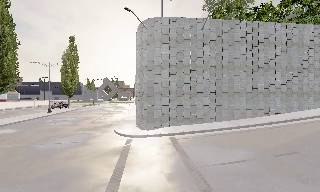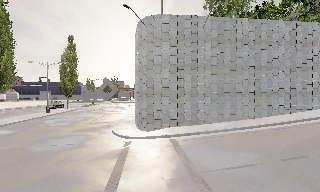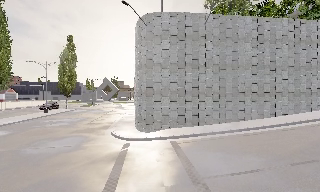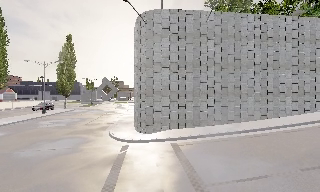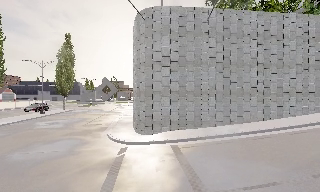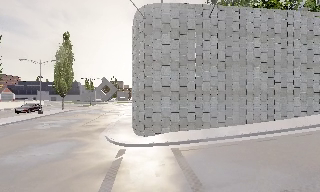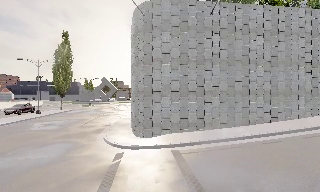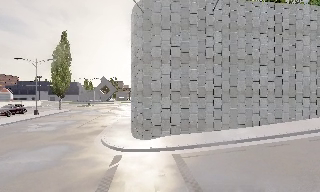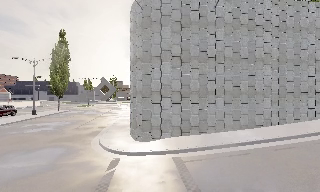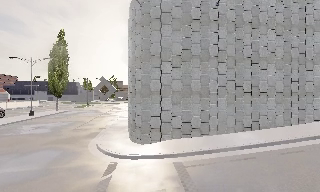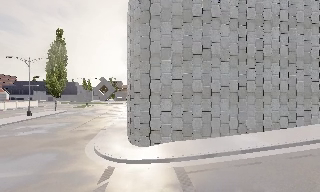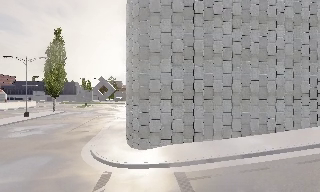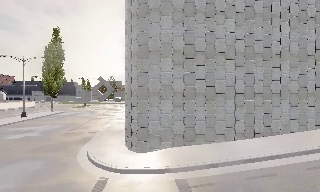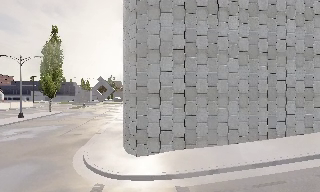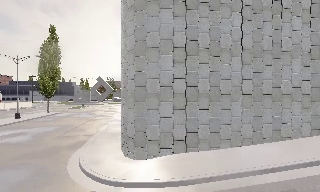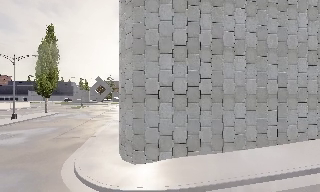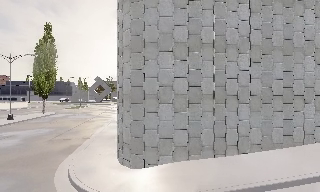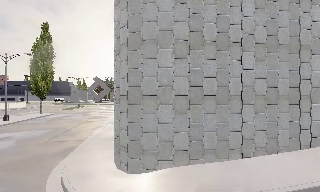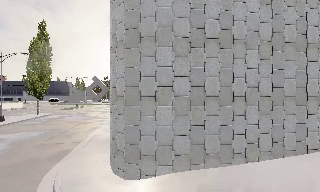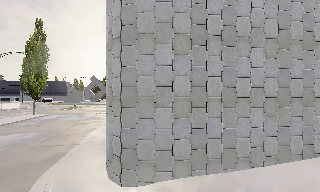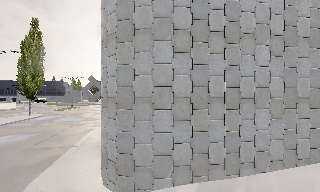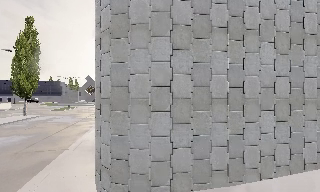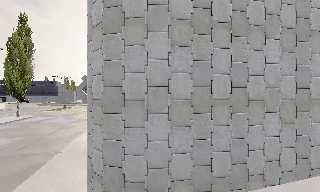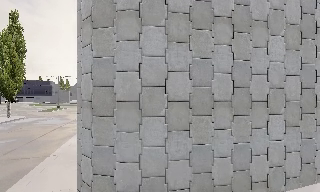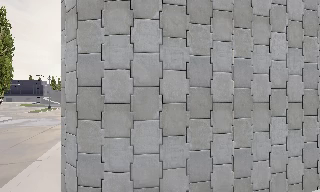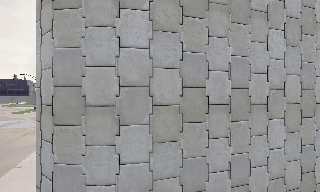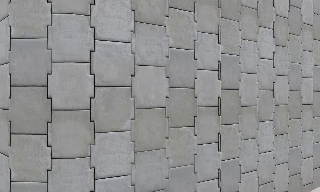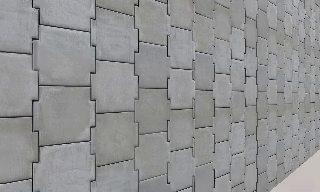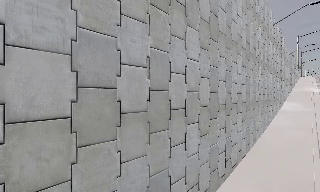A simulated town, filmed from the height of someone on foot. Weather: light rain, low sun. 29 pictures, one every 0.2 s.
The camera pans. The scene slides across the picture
to the left.
The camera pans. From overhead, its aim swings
clockwise.
0.0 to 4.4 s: The camera travels forward, about 8 m, so what stands in front looms larger.
4.4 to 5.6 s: The scene slides to the left, as the camera pans about 35 degrees to its right. It travels forward, about 2 m.
The film runs forward here.
